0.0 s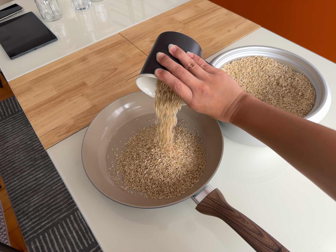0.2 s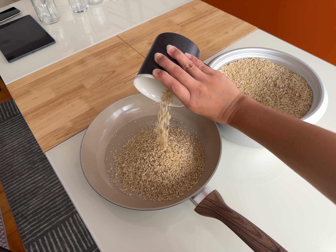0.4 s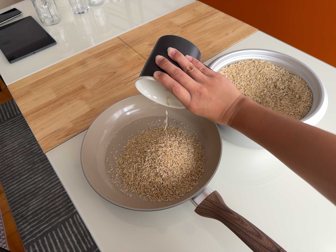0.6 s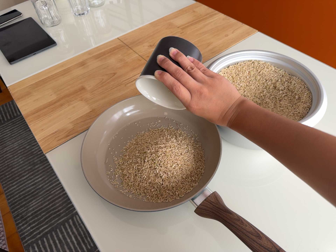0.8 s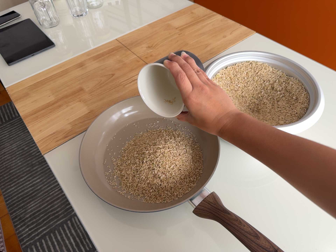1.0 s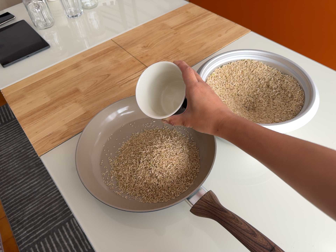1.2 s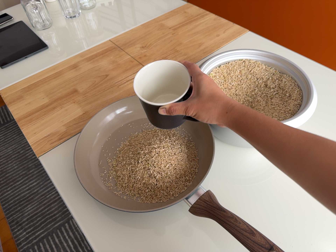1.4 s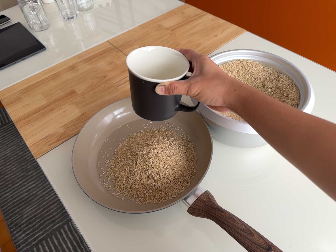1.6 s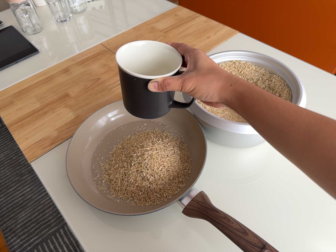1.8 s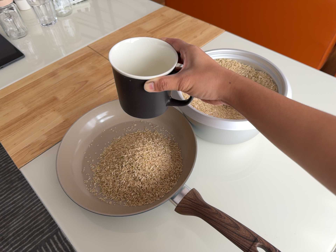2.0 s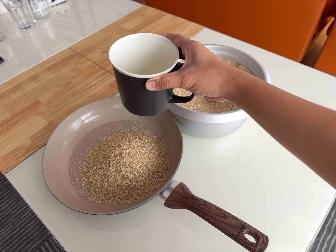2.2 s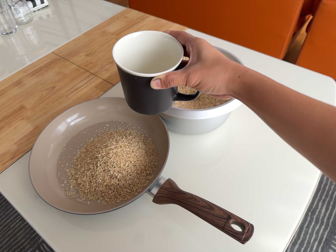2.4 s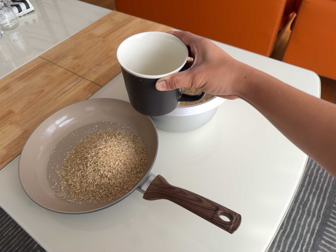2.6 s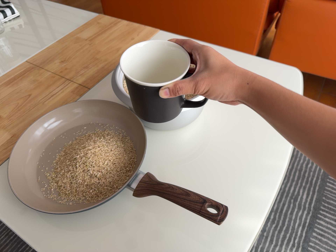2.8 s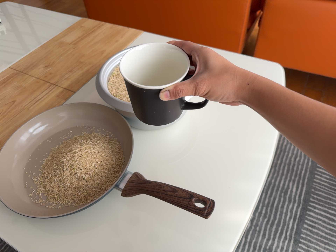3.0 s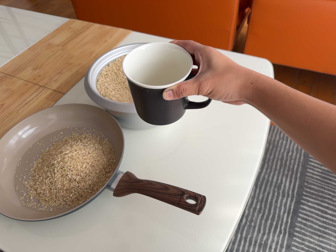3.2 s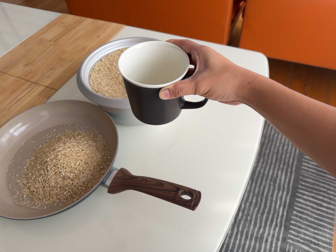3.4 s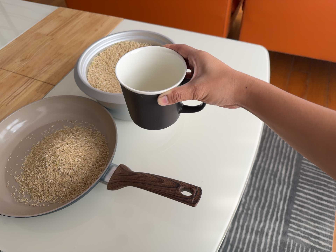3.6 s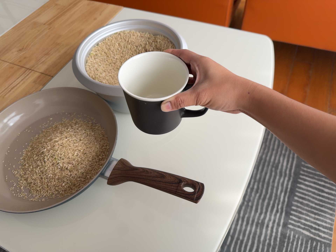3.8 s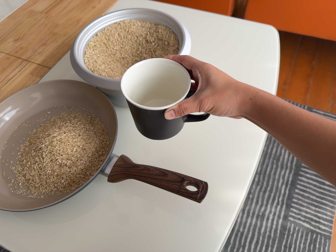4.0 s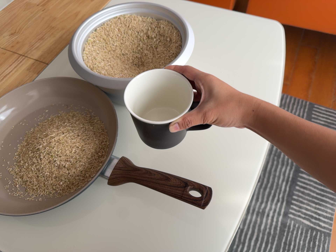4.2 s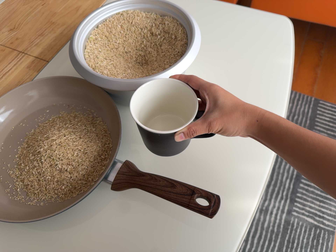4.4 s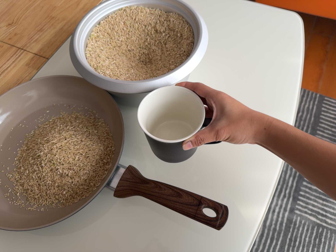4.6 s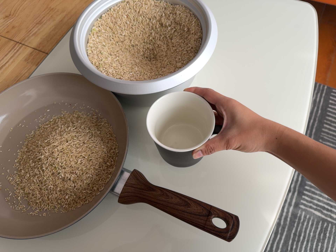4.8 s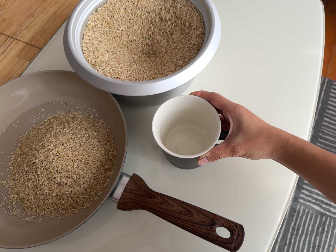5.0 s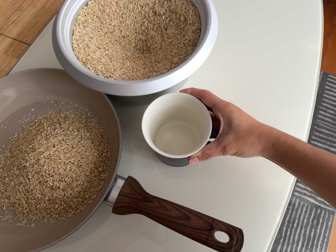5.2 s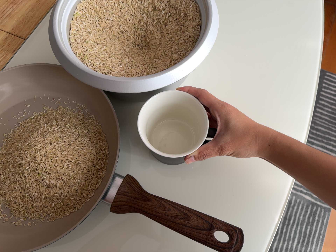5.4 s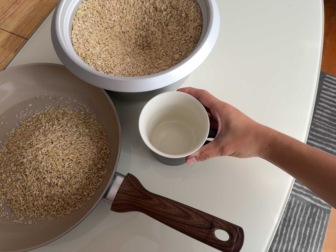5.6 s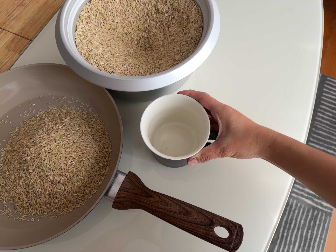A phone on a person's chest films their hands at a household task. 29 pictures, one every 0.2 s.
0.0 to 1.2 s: The camera keeps its place and its aim.
1.2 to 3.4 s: The scene slides to the left, as the camera pans about 15 degrees to its right. It travels to its right, about 10 cm, so close, fixed things drift to the left. It rolls about its line of sight by about 20 degrees, and the scene rotates counterclockwise.
3.4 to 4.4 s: The camera travels forward and toward the top of its view, about 10 cm, so what stands in front looms larger. Its aim tips toward the bottom of its view by about 10 degrees.
4.4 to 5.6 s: The camera travels forward, about 7 cm, so what stands in front looms larger.
The film runs forward here.
